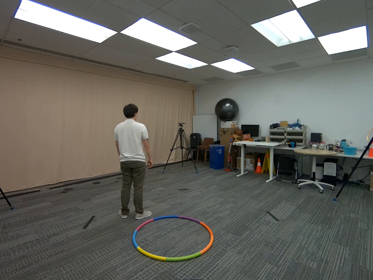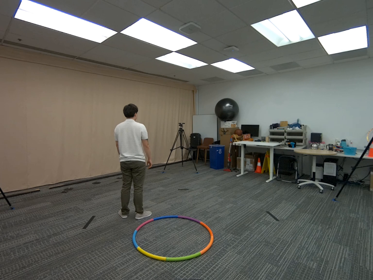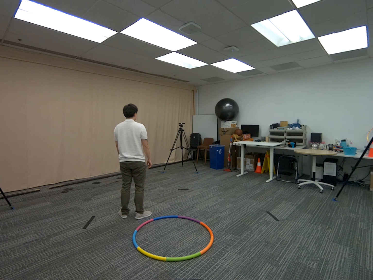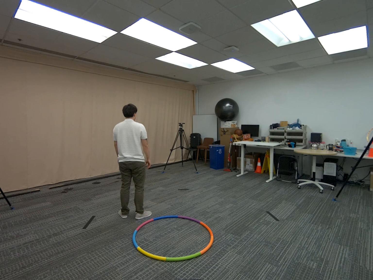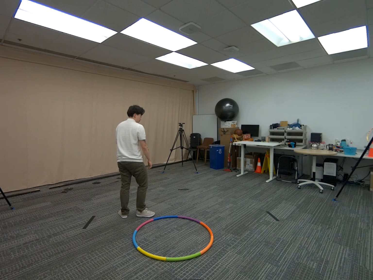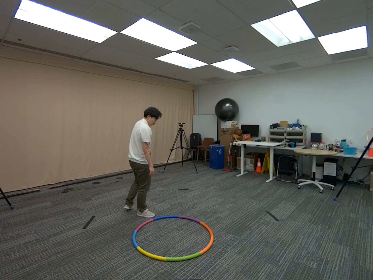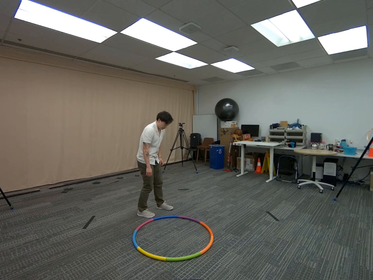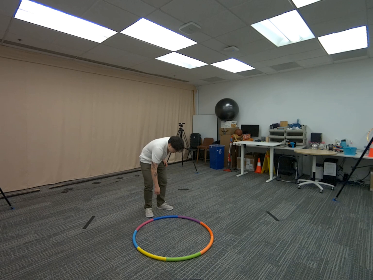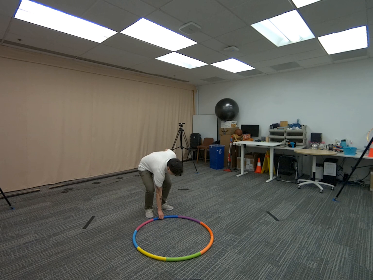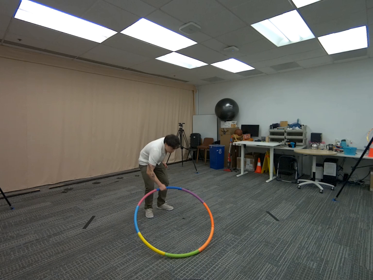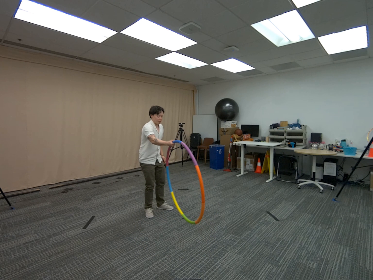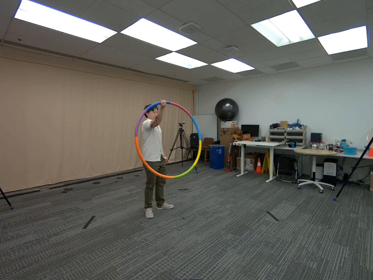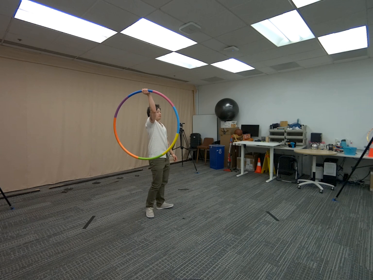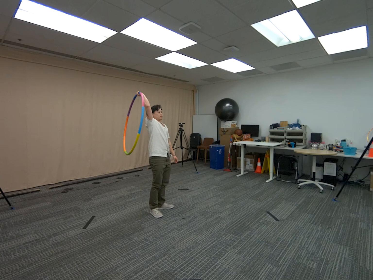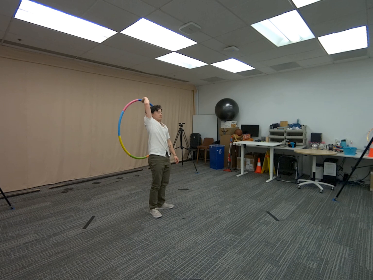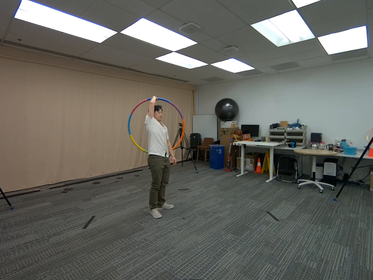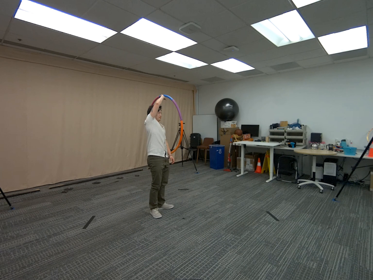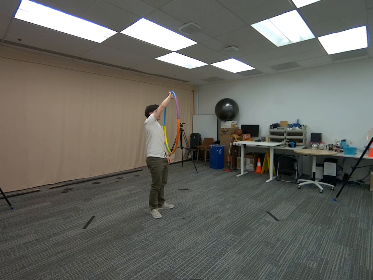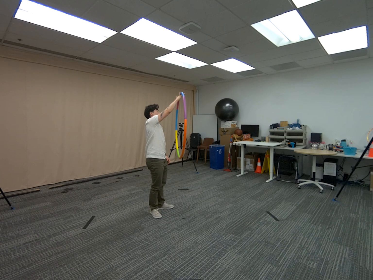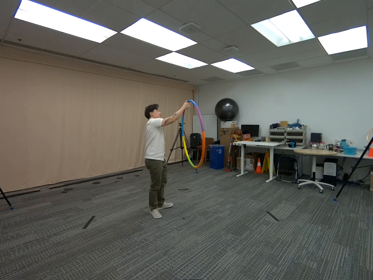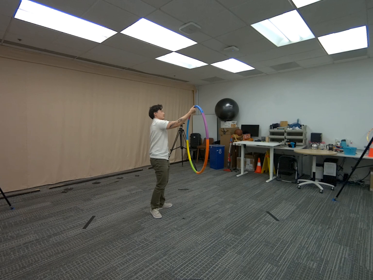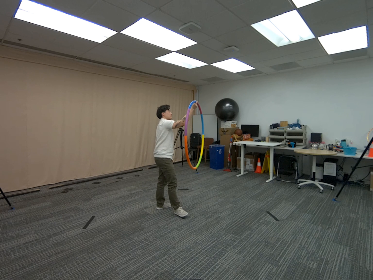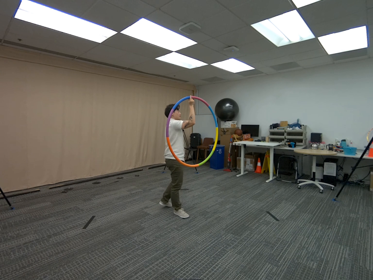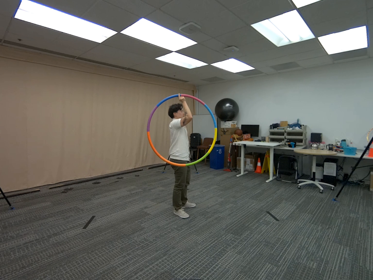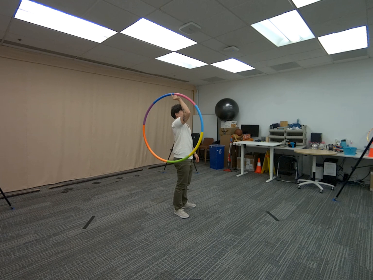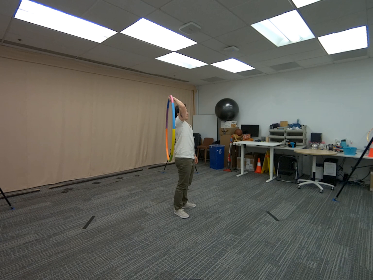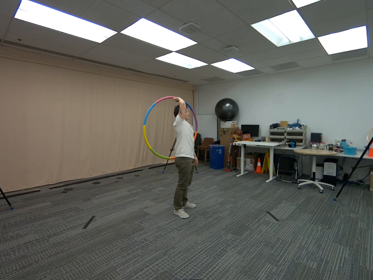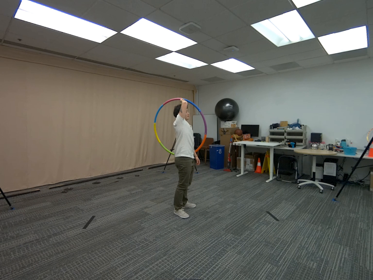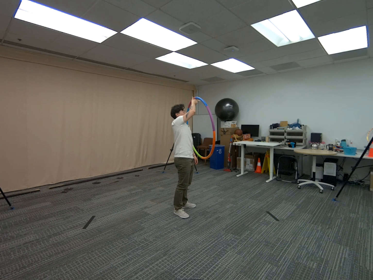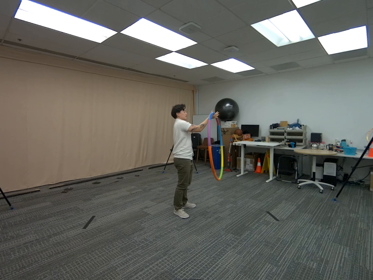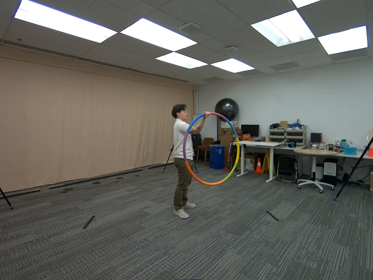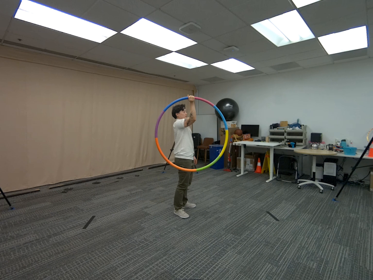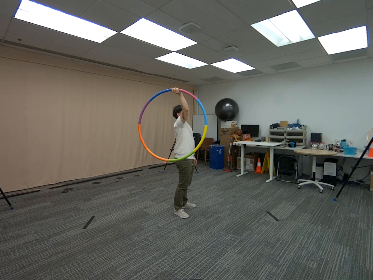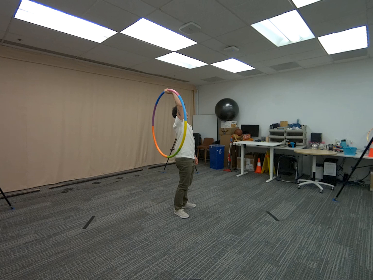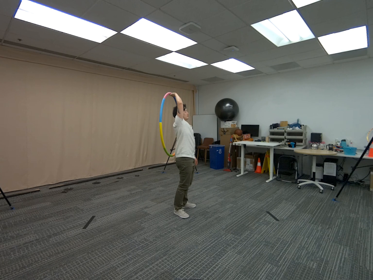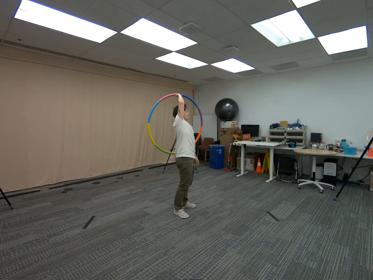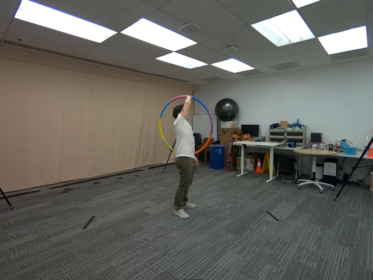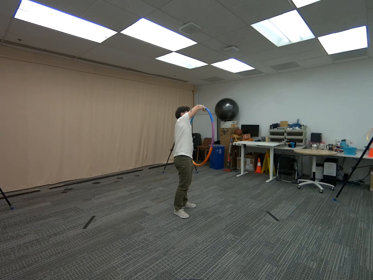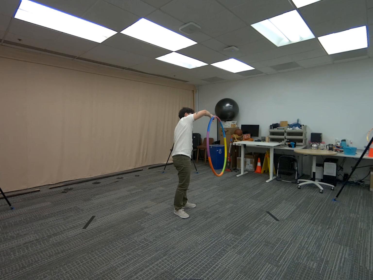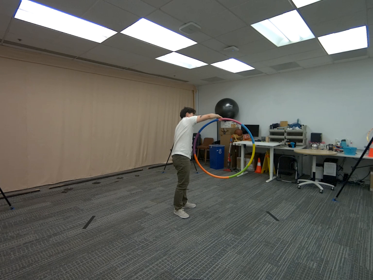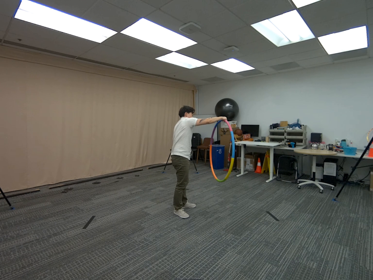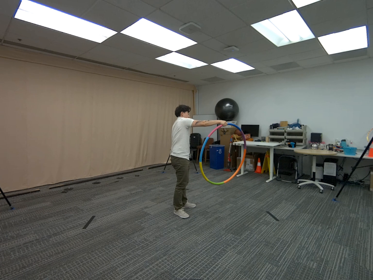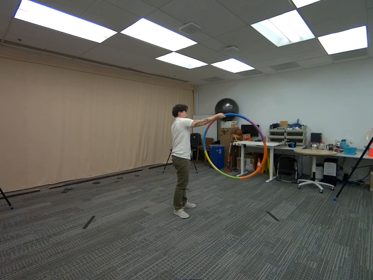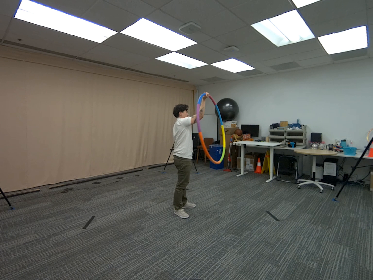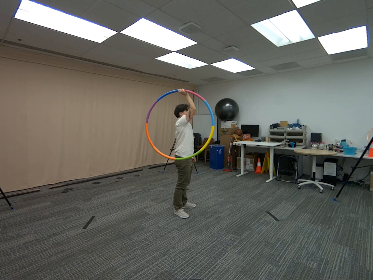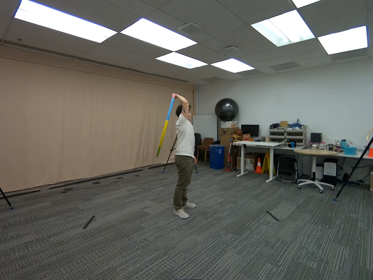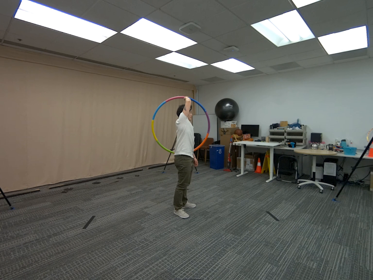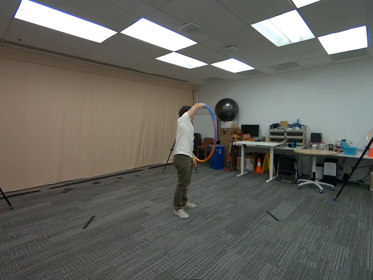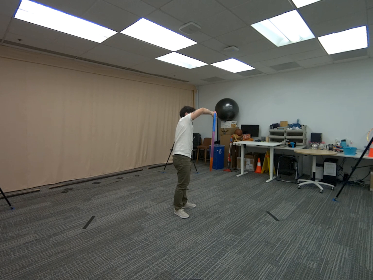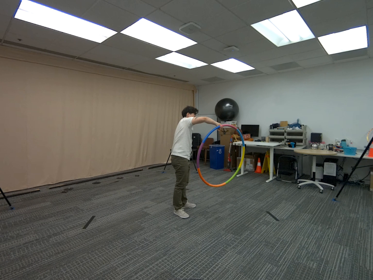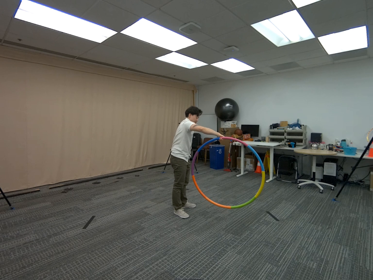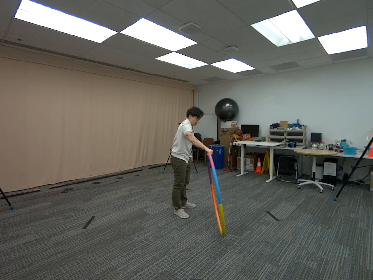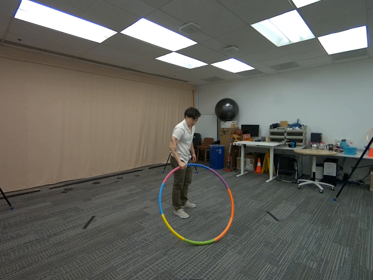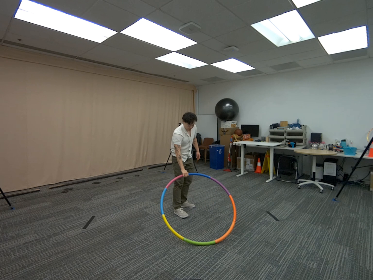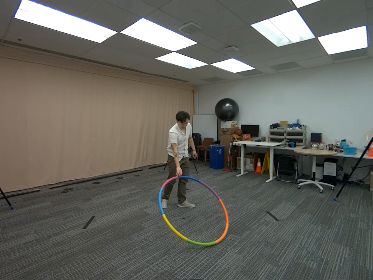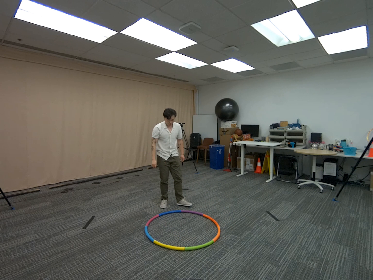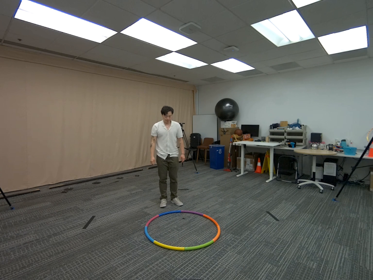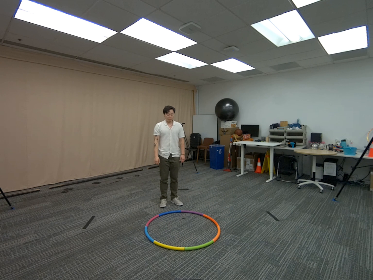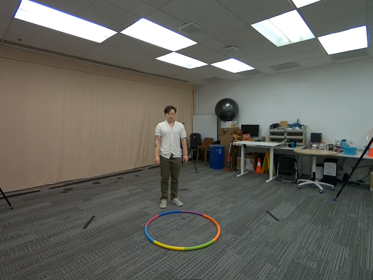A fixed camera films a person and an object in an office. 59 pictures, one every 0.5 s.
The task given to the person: Walk over to the hula hoop on the floor and pick up the hula hoop with the right hand. Raise your right hand above your head and begin to twirl the hula hoop using your right hand only. Place on the floor when complete.
